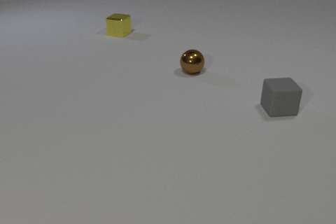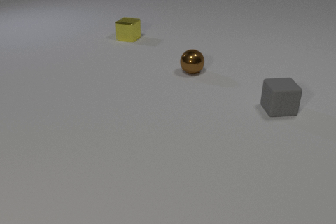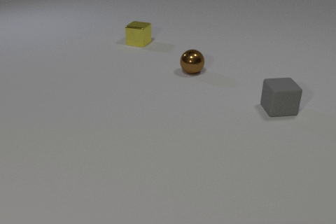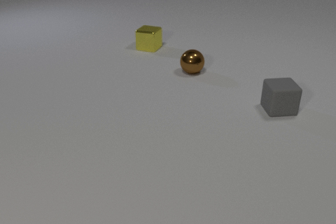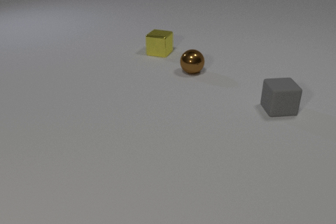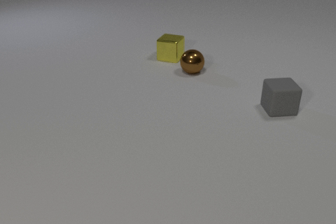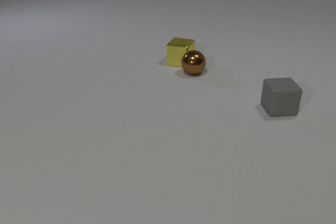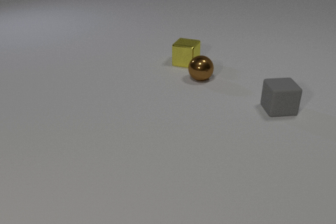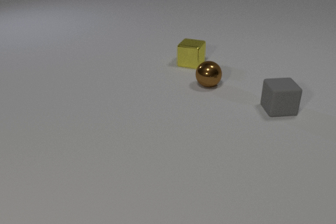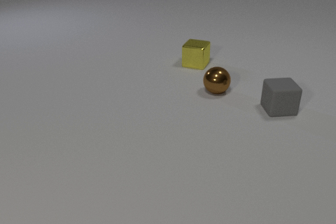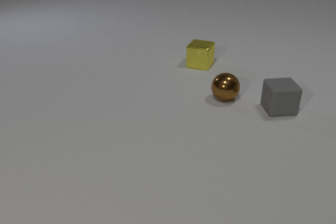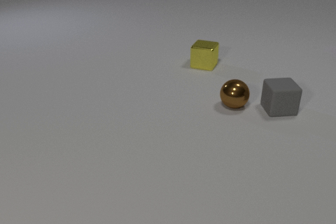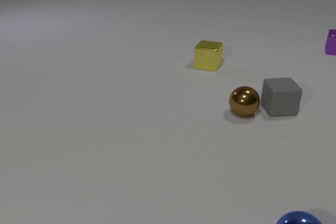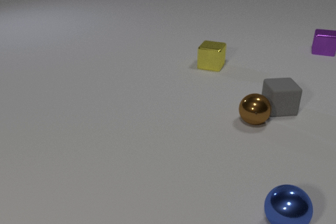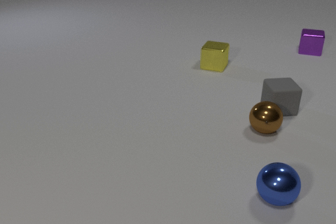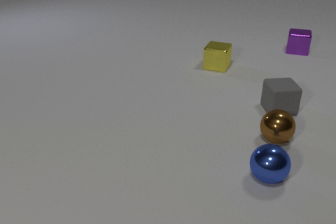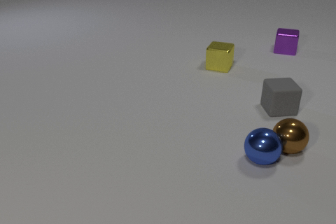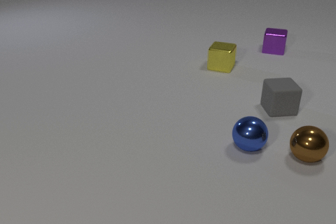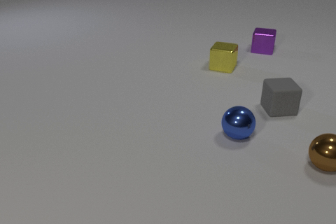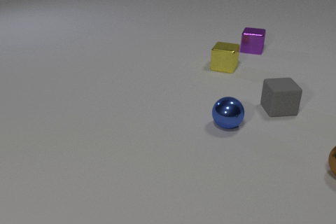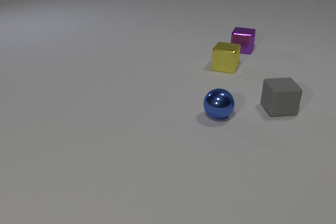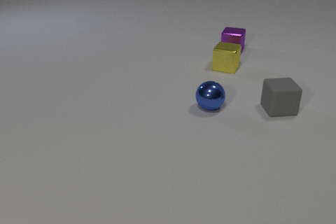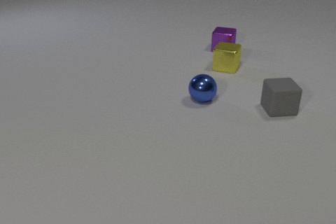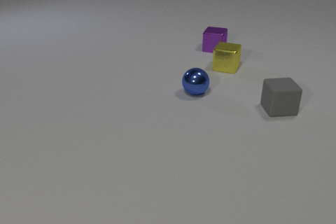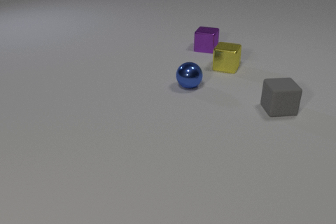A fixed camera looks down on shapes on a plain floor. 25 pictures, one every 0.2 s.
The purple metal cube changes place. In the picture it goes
to the left.
The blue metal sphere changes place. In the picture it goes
away from the camera.
0.0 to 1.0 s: The yellow metal cube slides toward the camera and to the right.
1.0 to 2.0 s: The yellow metal cube slides to the right and toward the camera. The brown metal sphere rolls toward the camera and to the right. The yellow metal cube and the brown metal sphere collide.
2.0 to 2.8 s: The yellow metal cube slides to the right. The brown metal sphere rolls toward the camera and to the right. The blue metal sphere comes in at the bottom edge, rolls away from the camera. The purple metal cube comes in at the right edge, slides to the left.
2.8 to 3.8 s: The yellow metal cube slides to the right. The brown metal sphere rolls to the right and toward the camera. The blue metal sphere rolls away from the camera and to the left. The purple metal cube slides to the left. The brown metal sphere and the blue metal sphere collide.
3.8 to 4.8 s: The brown metal sphere leaves at the right edge. The blue metal sphere rolls away from the camera and to the left. The purple metal cube slides to the left.
How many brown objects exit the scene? 1.
How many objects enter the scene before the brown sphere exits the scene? 2.
How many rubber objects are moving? 0.
